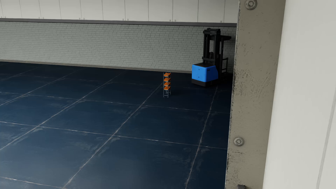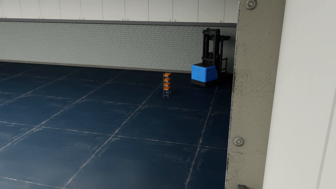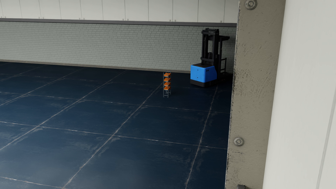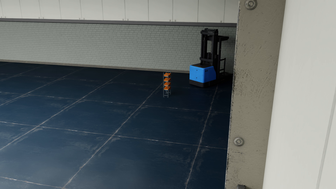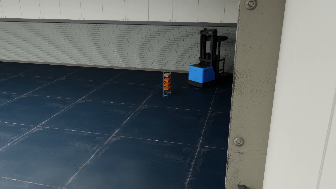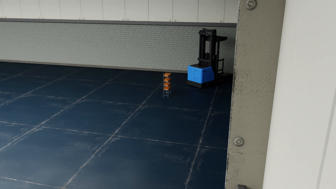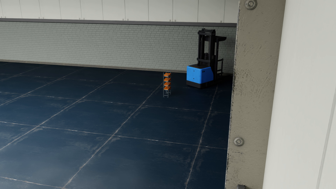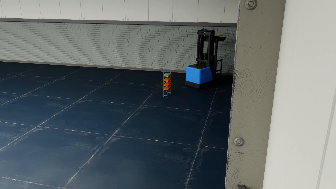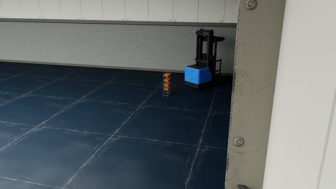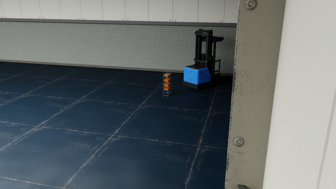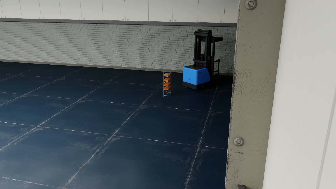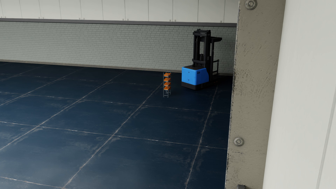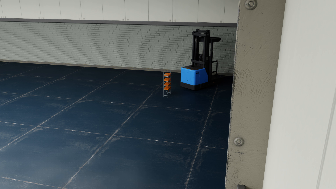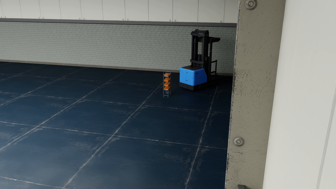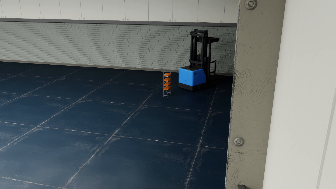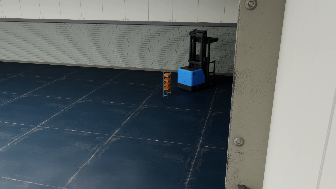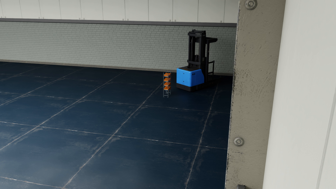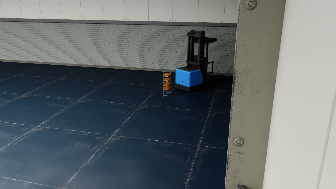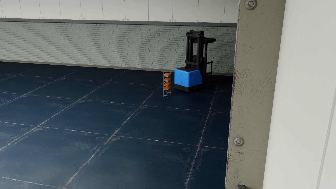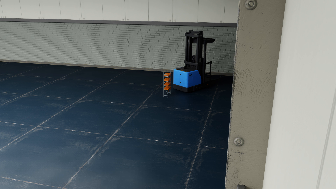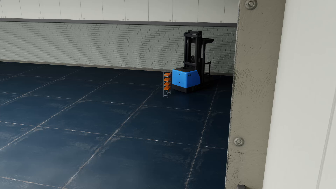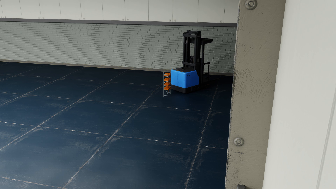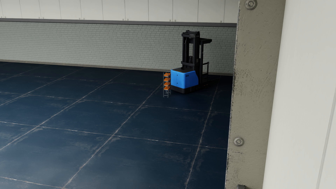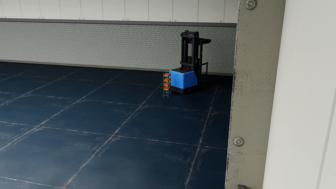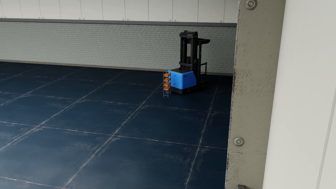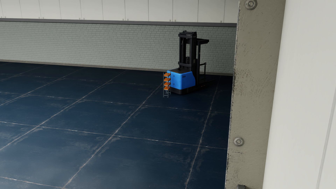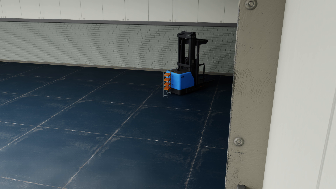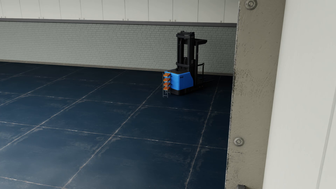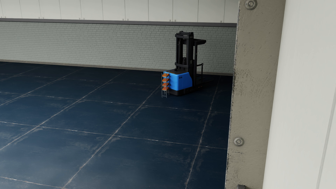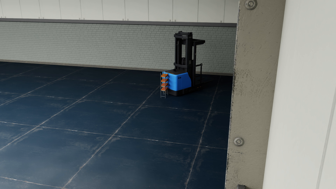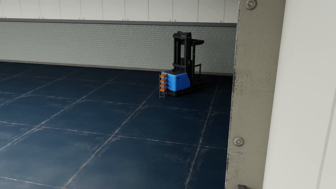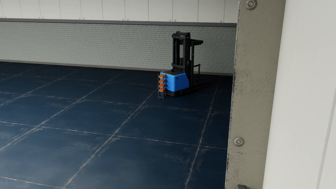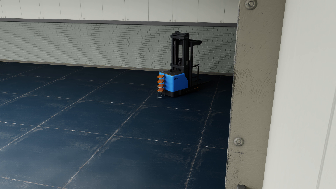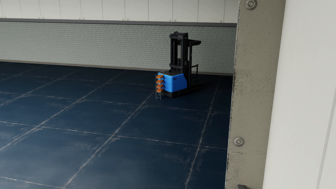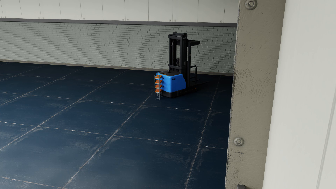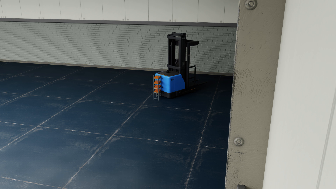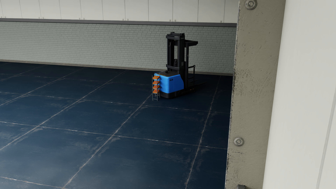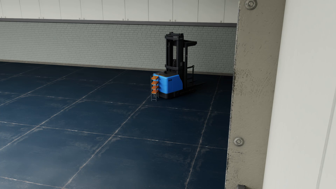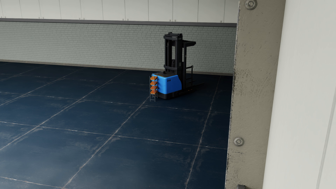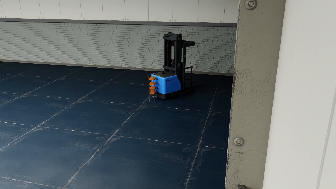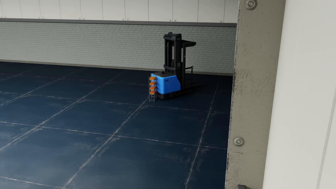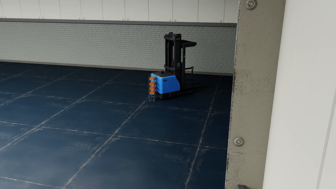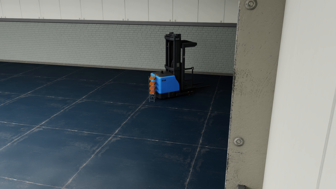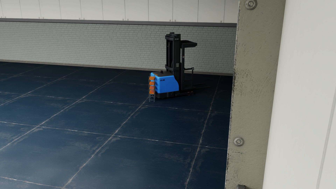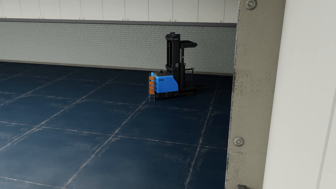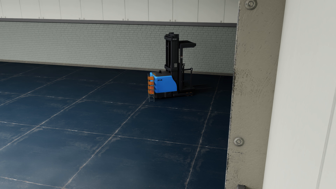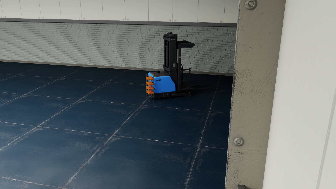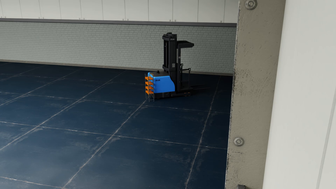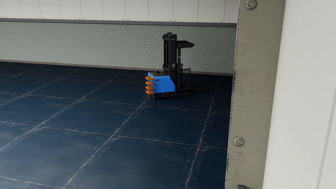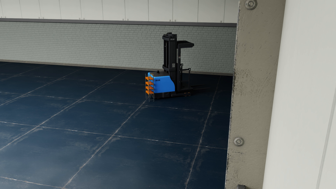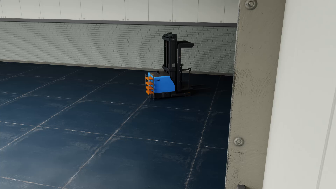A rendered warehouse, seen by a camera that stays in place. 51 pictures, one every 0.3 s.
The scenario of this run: A forklift runs into an object in its way.
